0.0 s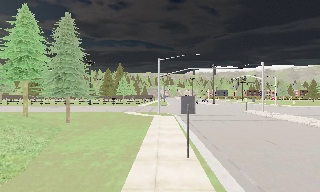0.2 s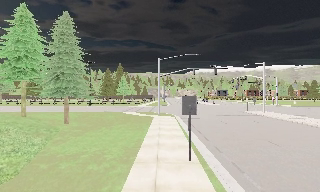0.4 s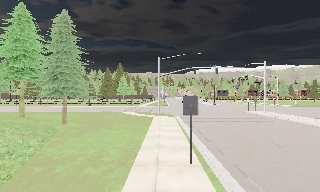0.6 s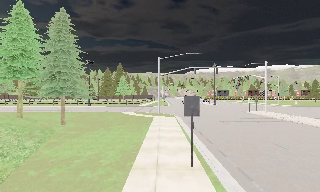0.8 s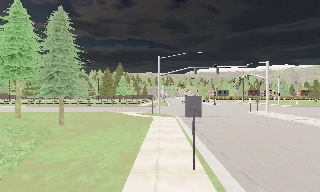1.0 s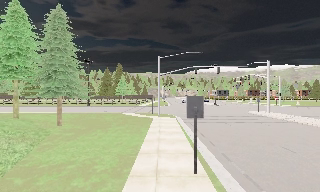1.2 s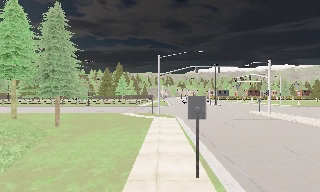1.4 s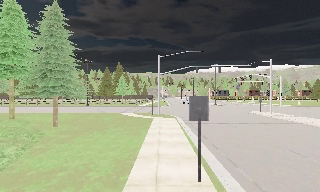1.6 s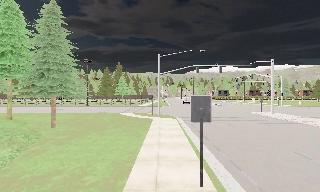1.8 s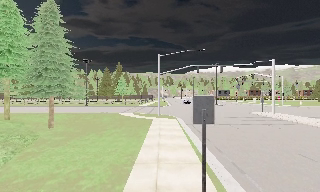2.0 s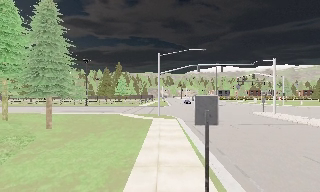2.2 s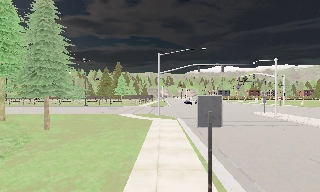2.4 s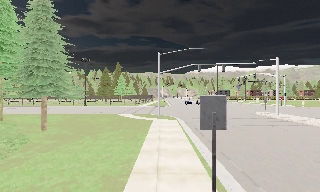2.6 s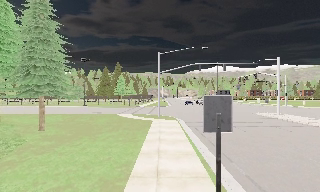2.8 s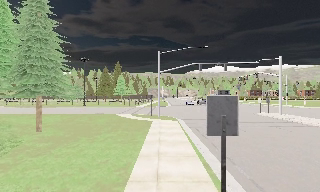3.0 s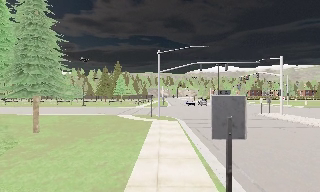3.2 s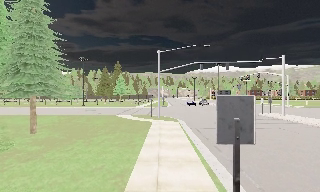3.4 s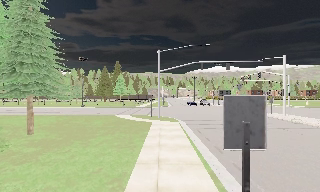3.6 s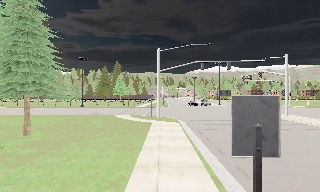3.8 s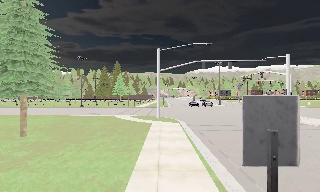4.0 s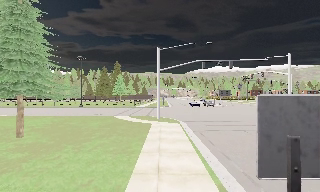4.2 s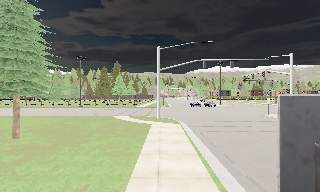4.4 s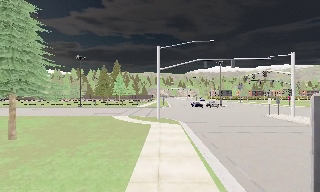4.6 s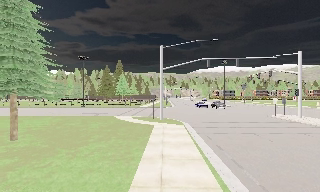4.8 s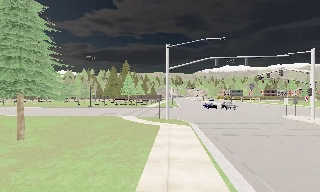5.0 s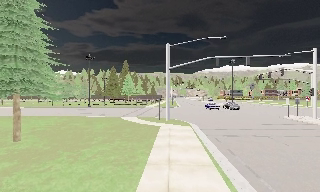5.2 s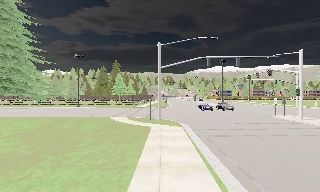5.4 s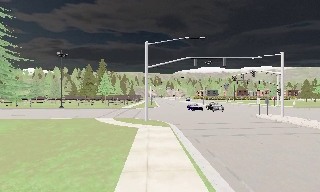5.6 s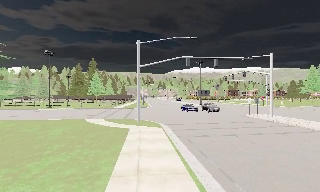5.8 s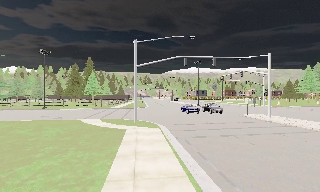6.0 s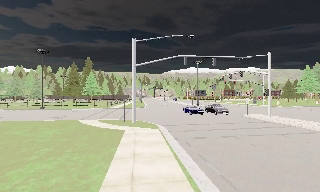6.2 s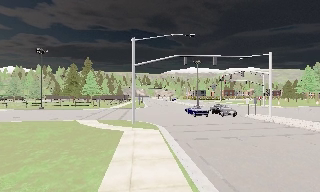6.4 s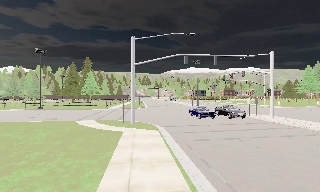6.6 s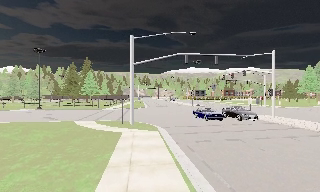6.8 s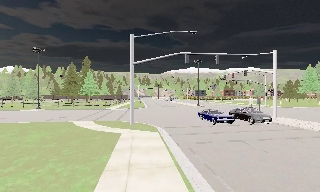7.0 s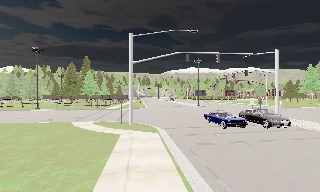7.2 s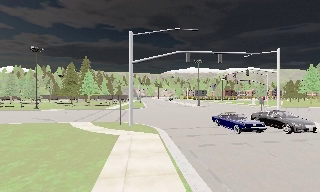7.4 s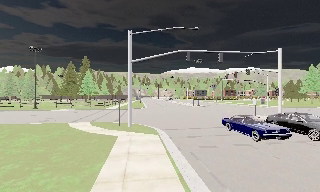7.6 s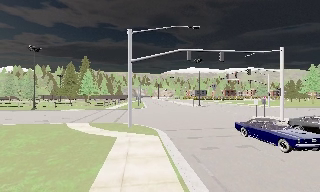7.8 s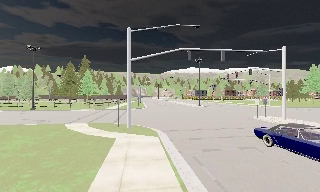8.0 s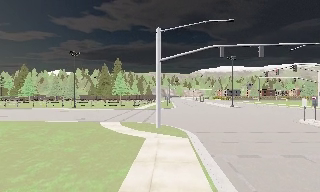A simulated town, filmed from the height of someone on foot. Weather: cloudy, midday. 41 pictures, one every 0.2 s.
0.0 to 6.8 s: The camera travels forward, about 9 m, so what stands in front looms larger.
6.8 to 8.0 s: The camera swings to its left by about 10 degrees, and the scene slides to the right. It travels forward, about 1.5 m, so what stands in front looms larger.
The film runs forward here.
